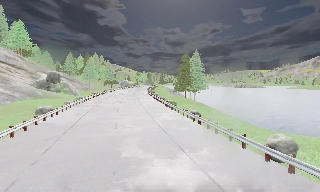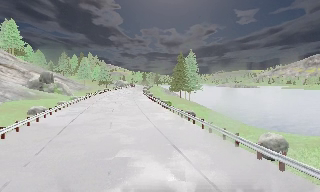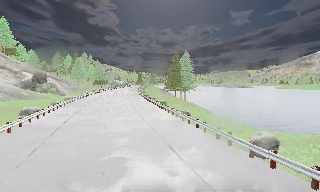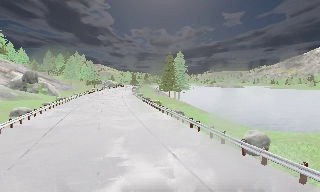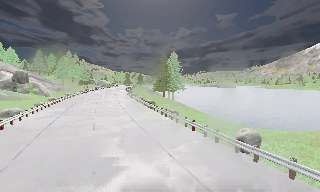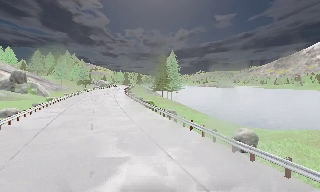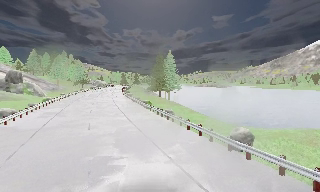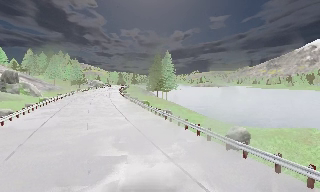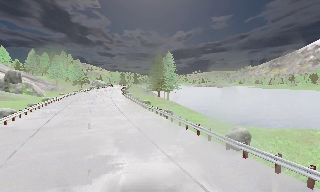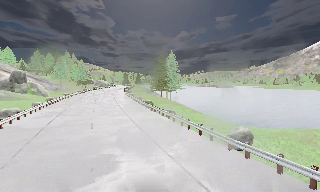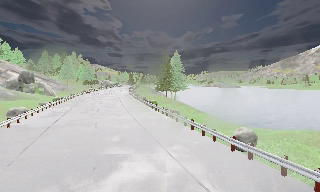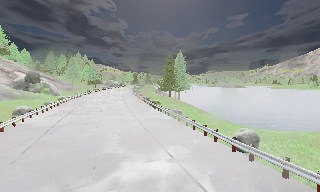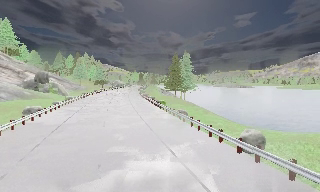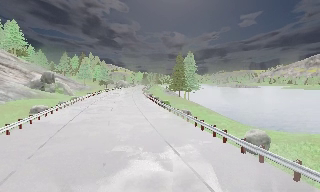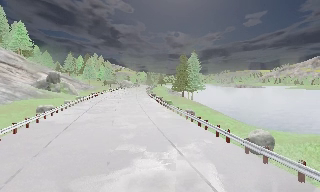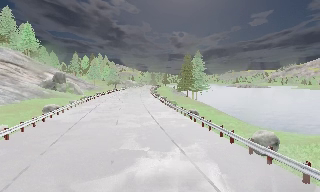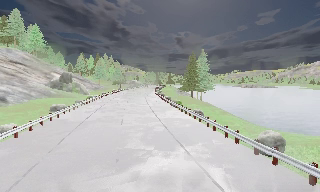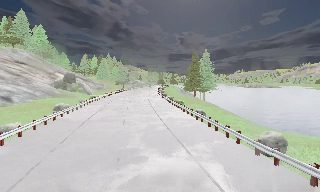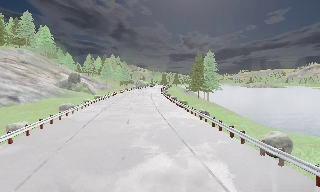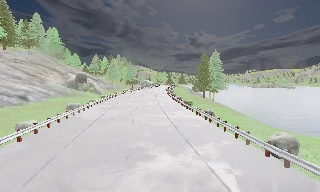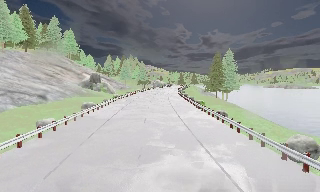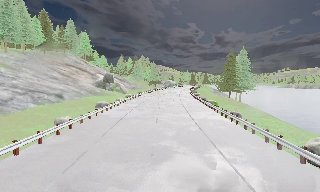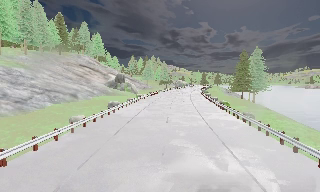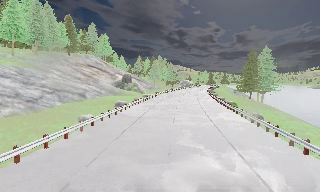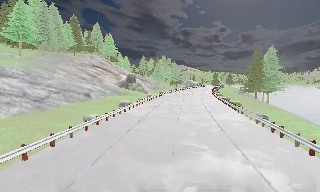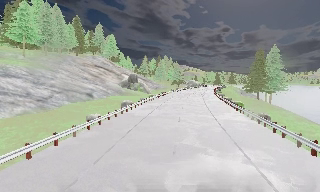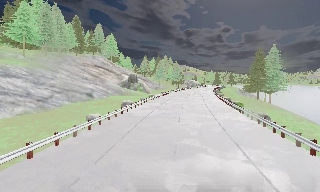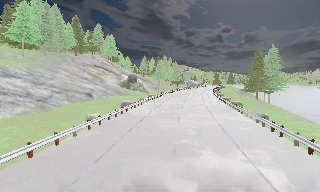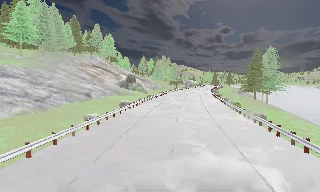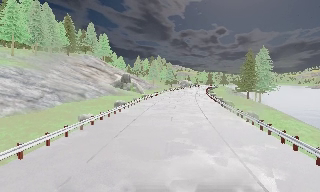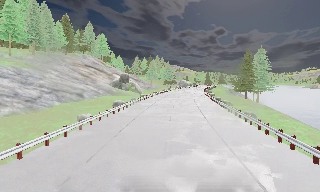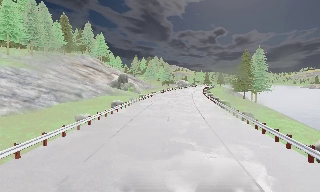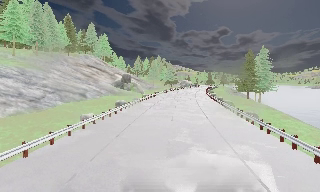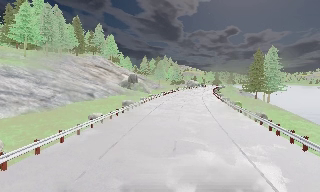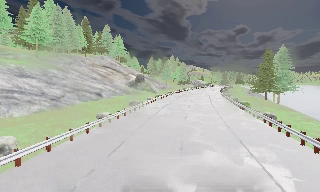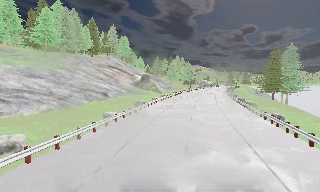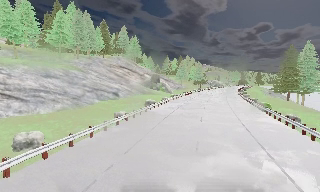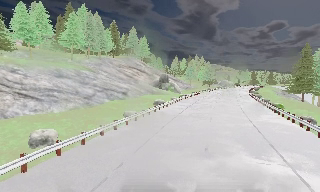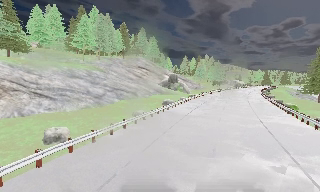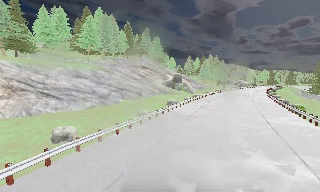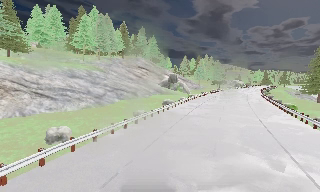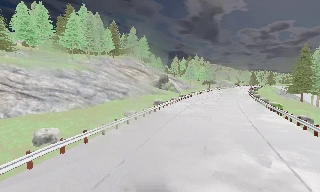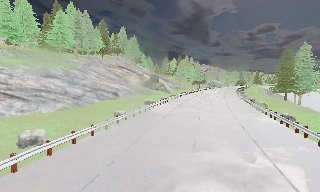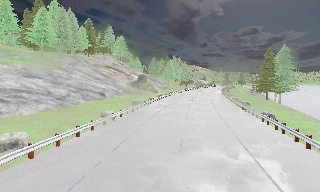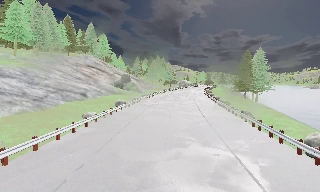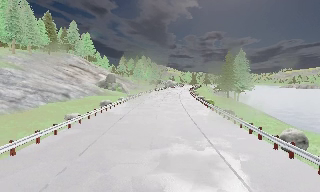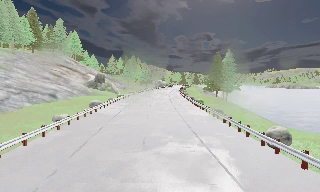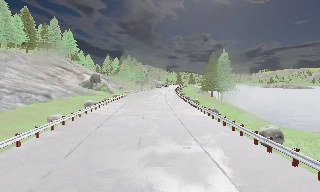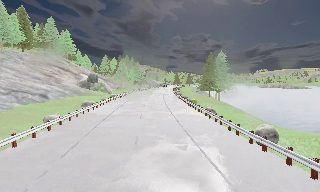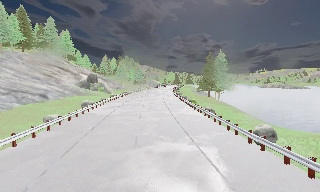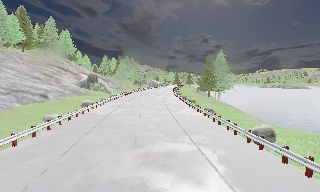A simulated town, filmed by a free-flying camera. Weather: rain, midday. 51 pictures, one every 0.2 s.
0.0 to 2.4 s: The camera travels backward and to its right, about 1 m, so what stands in front gets smaller.
2.4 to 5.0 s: The scene slides to the right, as the camera pans about 25 degrees to its left. It travels backward, about 1 m, so what stands in front gets smaller.
5.0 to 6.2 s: The camera shifts only a little, or ends up much as it began.
6.2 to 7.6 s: The camera pans to its left, which is counterclockwise from overhead, by about 15 degrees.
7.6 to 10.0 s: The camera pans to its right, which is clockwise from overhead, by about 25 degrees. It travels backward, about 1 m, so what stands in front gets smaller.
The film runs backward here.
